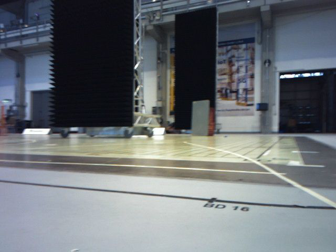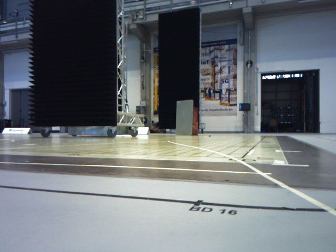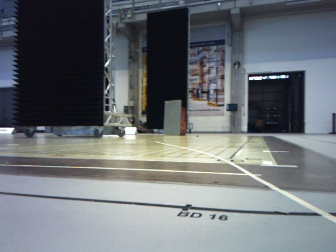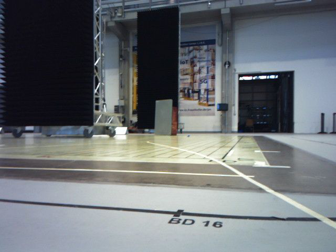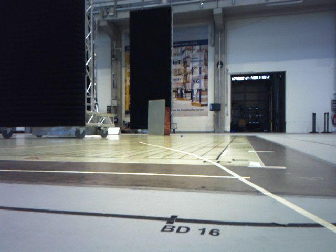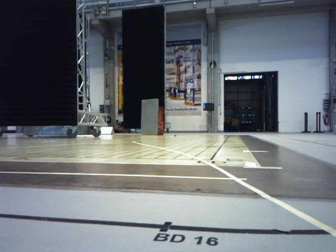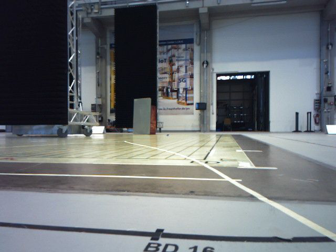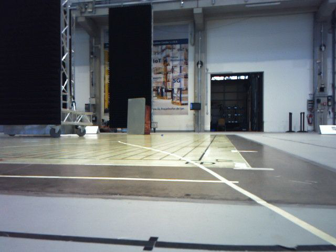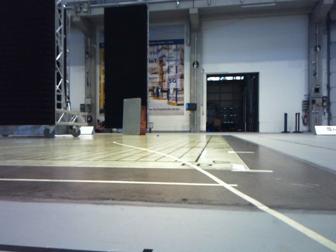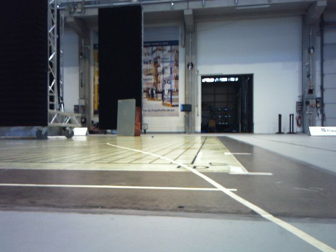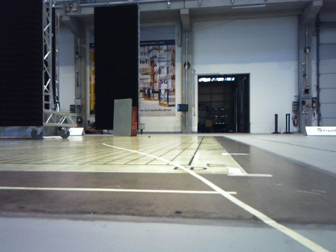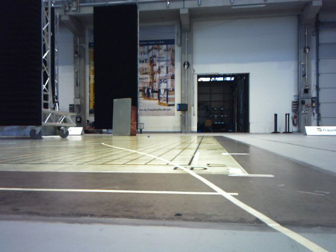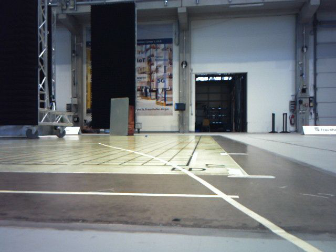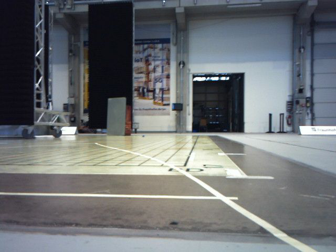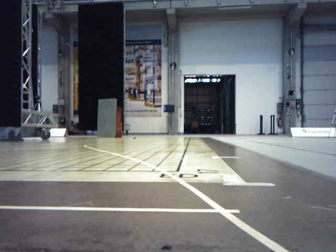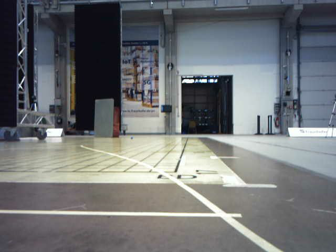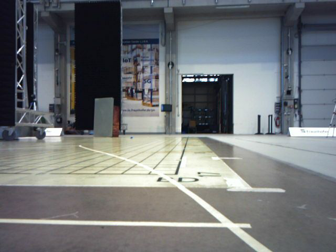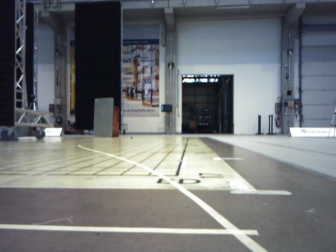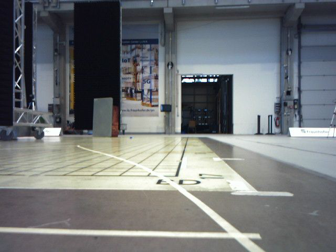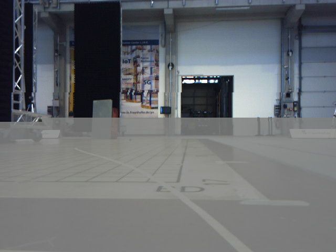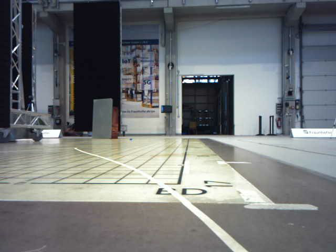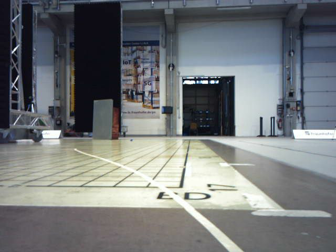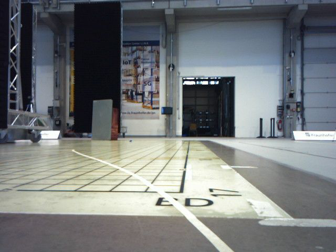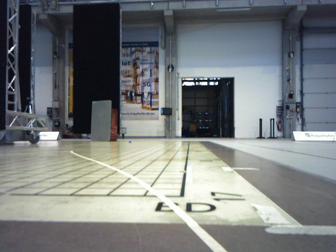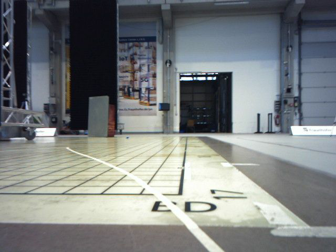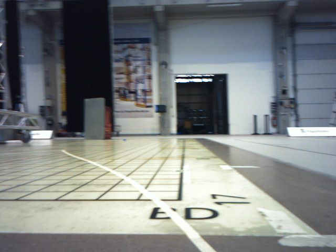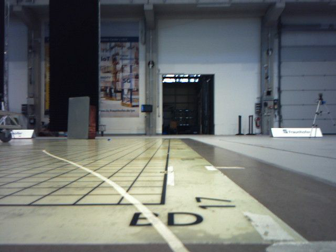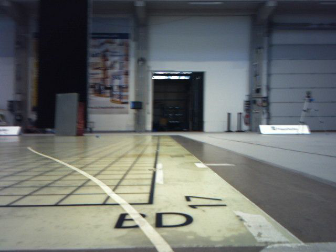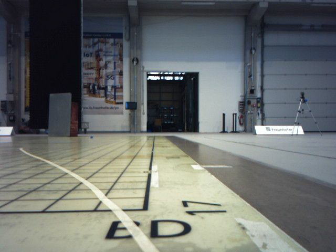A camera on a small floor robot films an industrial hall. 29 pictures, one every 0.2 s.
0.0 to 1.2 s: The camera pans to its right, which is clockwise from overhead, by about 15 degrees. It travels forward, about 0.2 m, so what stands in front looms larger.
1.2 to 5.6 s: The scene slides to the left, as the camera pans about 15 degrees to its right. It travels forward, about 0.8 m, so what stands in front looms larger.
The film runs forward here.
